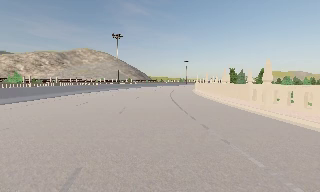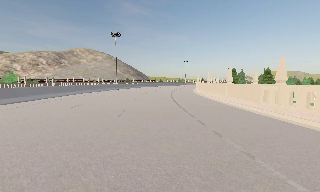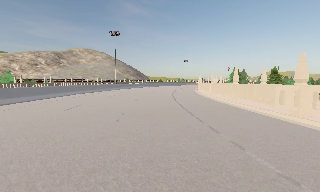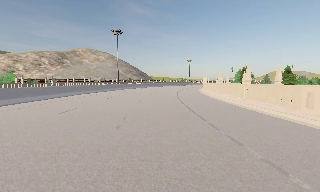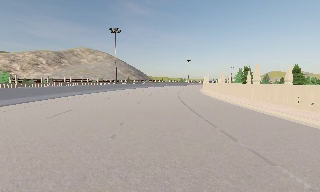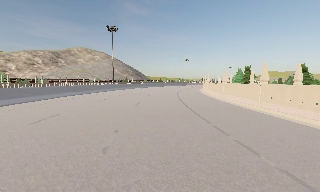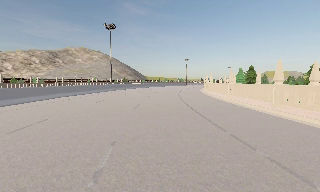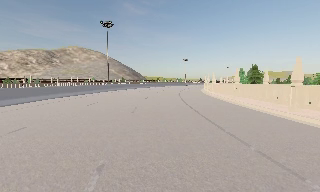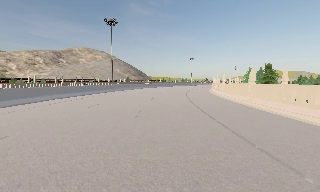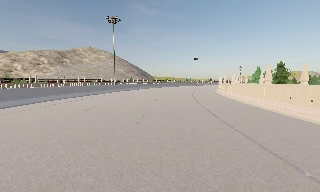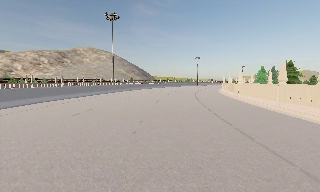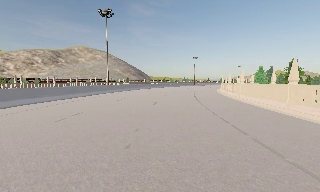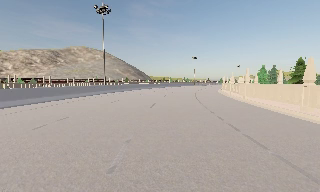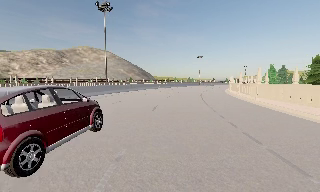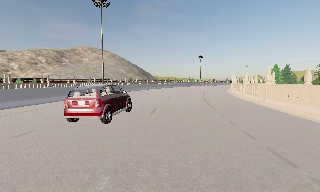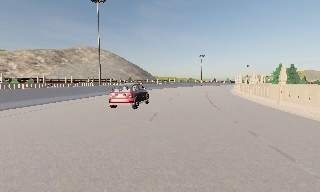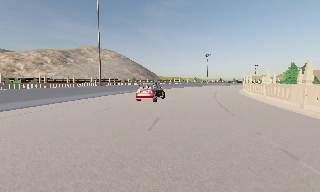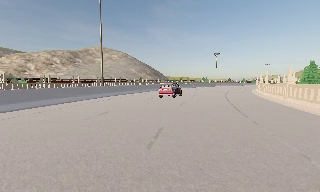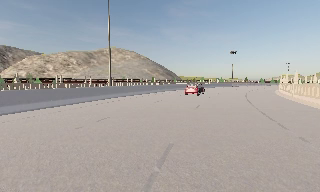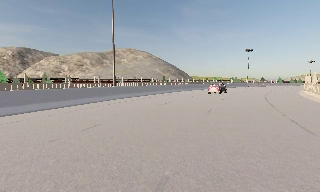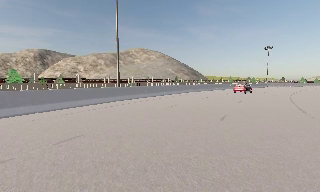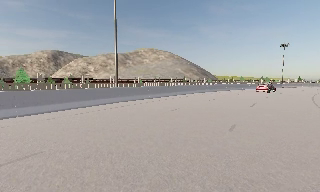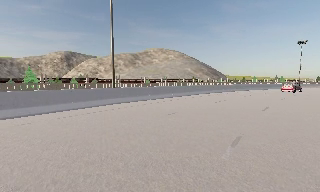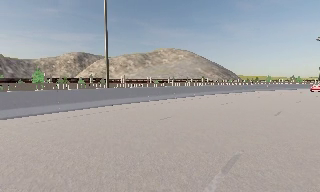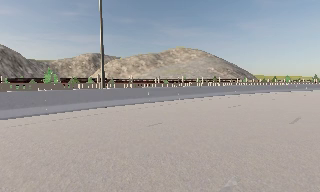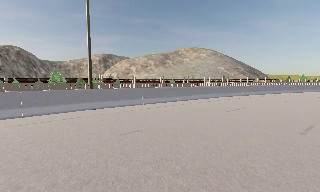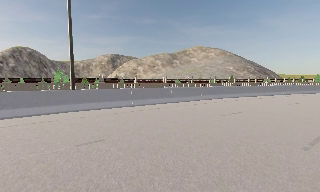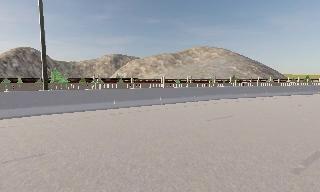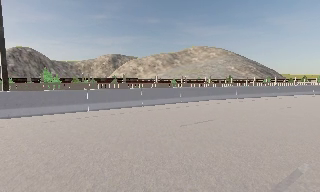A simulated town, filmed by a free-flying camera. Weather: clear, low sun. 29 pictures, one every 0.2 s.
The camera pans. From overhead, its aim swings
counterclockwise.
0.0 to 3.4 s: The camera travels forward, about 19 m, so what stands in front looms larger.
3.4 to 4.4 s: The camera pans to its left, which is counterclockwise from overhead, by about 20 degrees. It travels forward, about 7 m, so what stands in front looms larger.
4.4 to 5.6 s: The camera pans to its left, which is counterclockwise from overhead, by about 15 degrees. It travels to its right and forward, about 9 m.
The film runs forward here.
